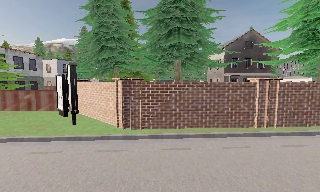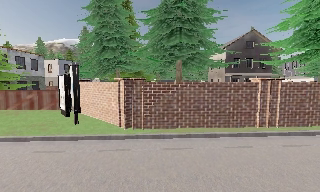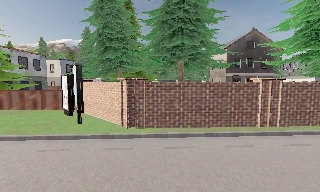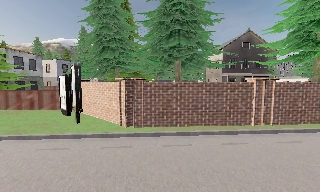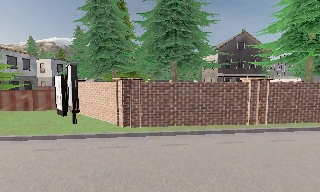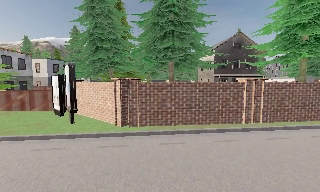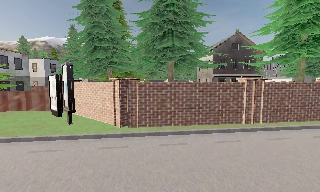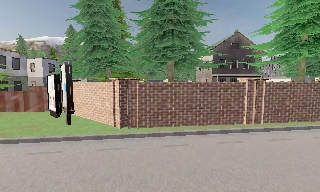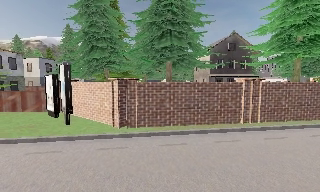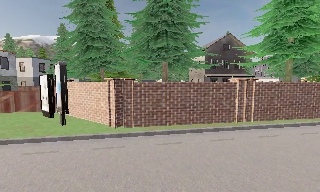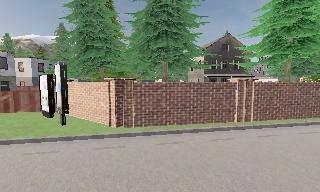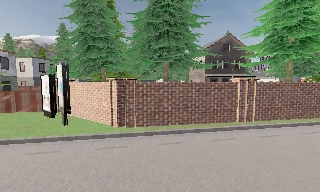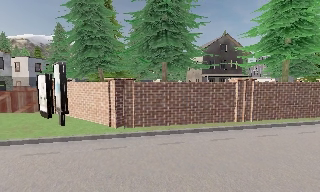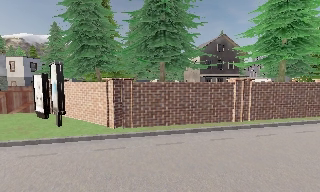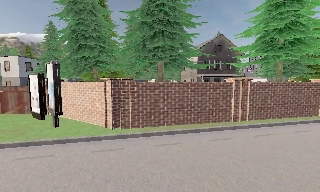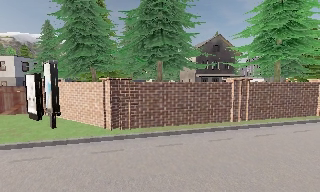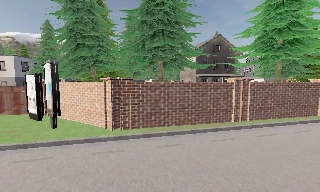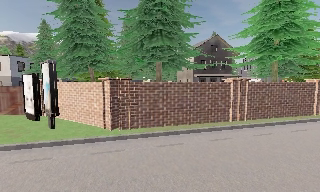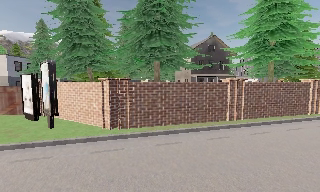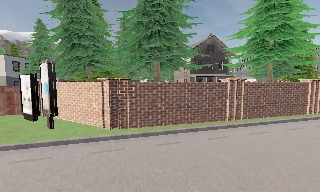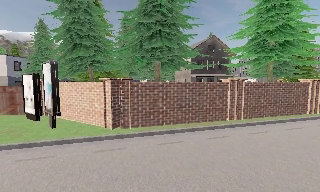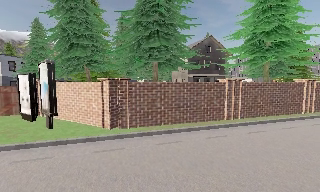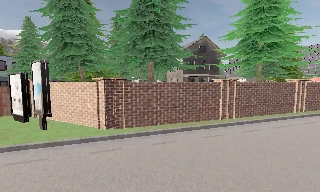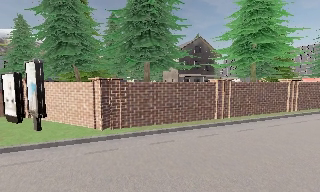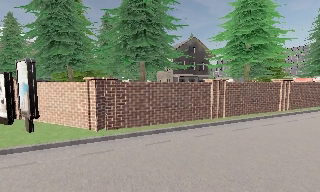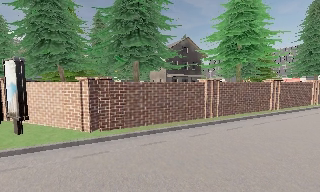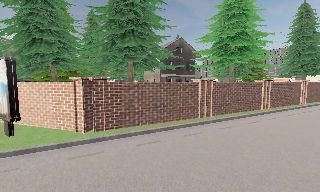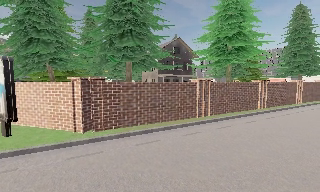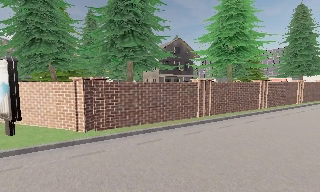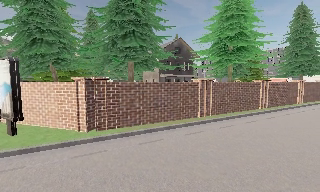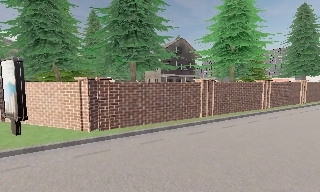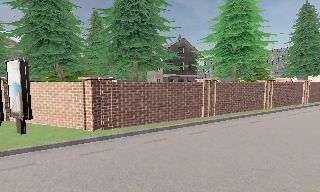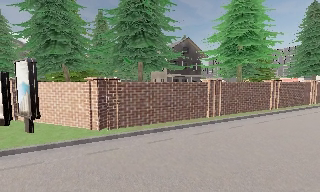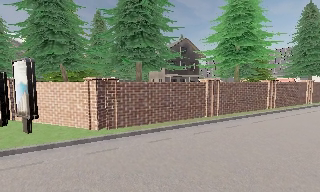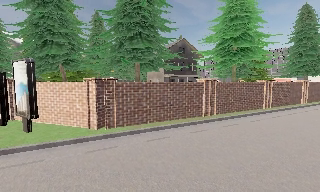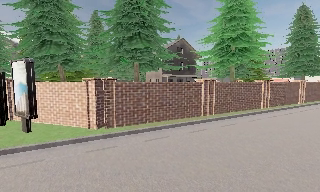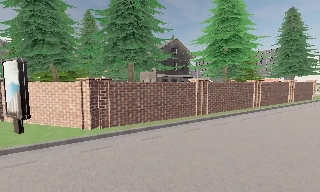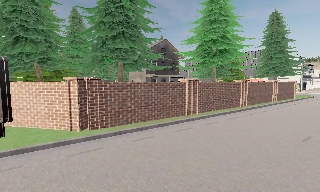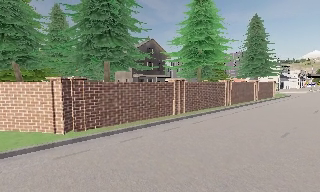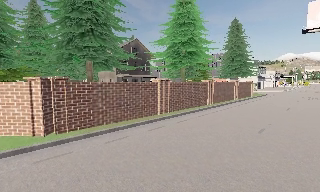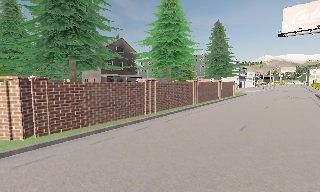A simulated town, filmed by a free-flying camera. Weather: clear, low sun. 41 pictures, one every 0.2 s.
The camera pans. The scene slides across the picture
to the left.
The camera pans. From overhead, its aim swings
clockwise.
0.0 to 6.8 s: The camera pans to its right, which is clockwise from overhead, by about 25 degrees. It travels to its left and backward, about 2 m.
6.8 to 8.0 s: The scene slides to the left, as the camera pans about 20 degrees to its right.
The film runs backward here.
